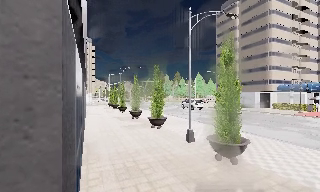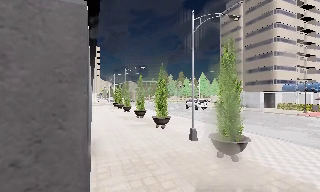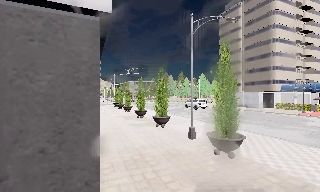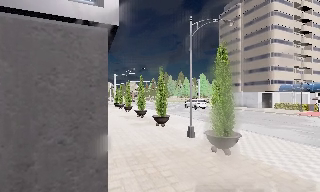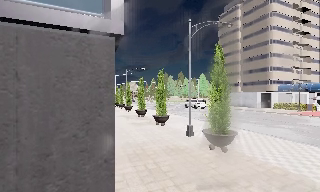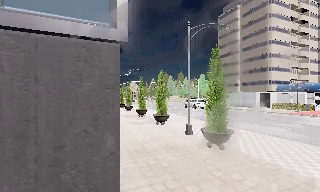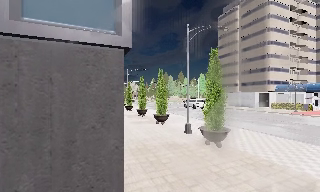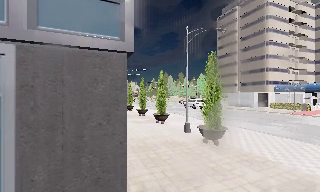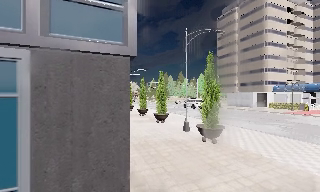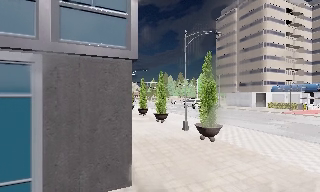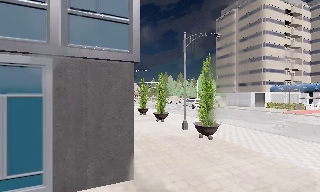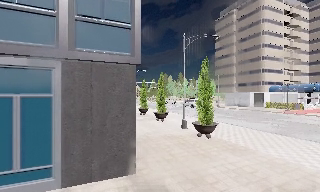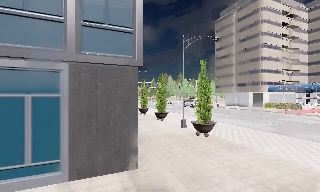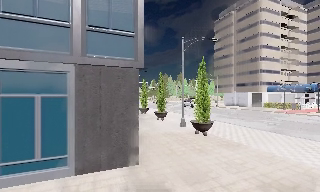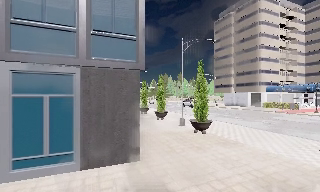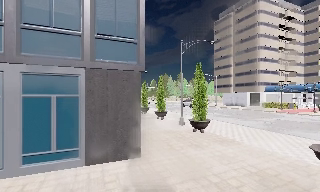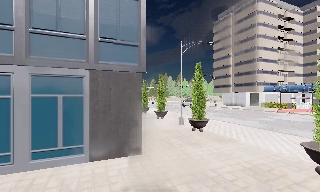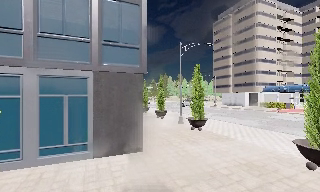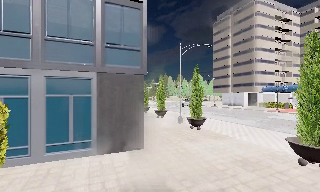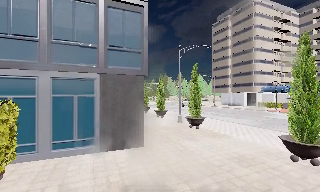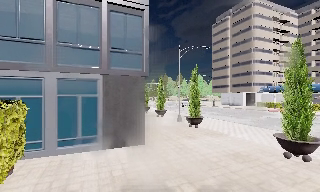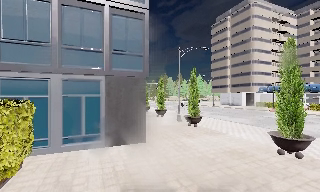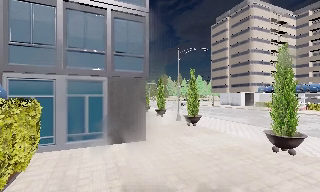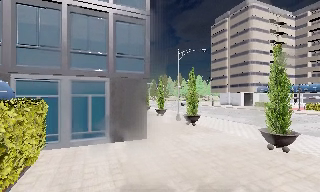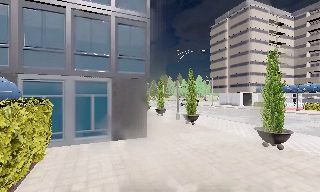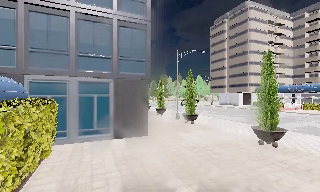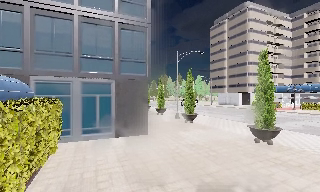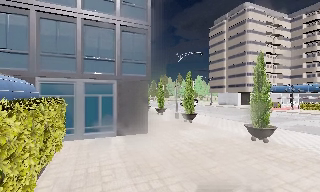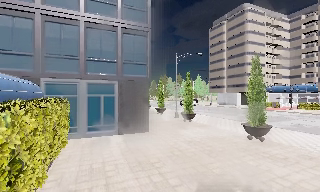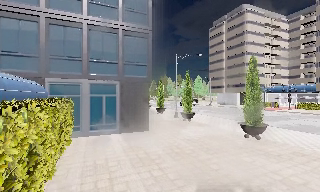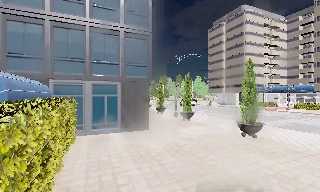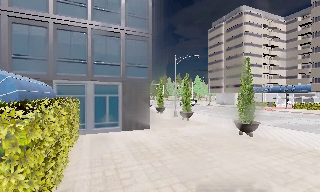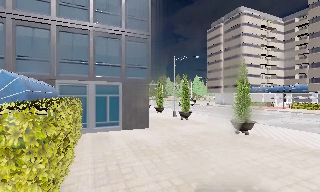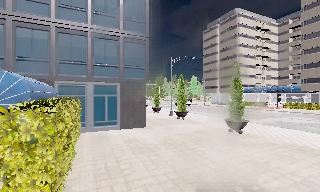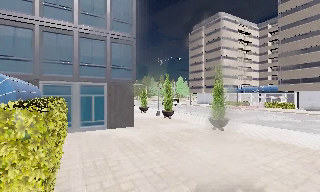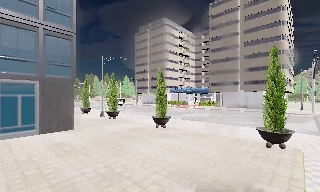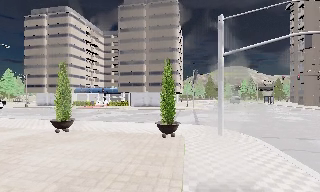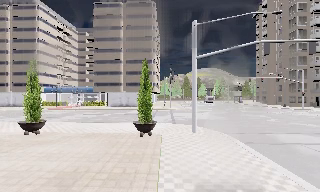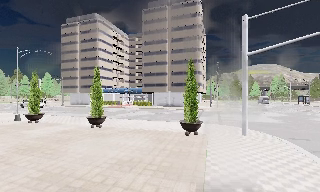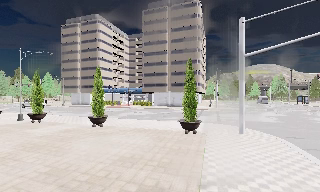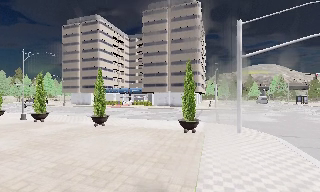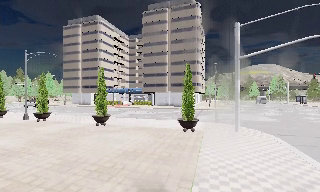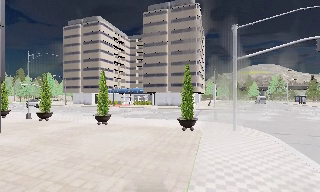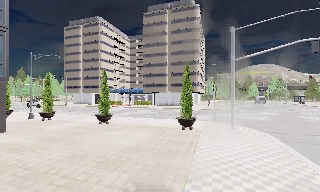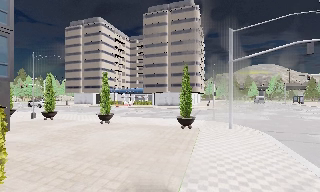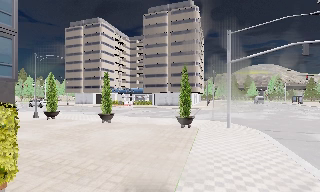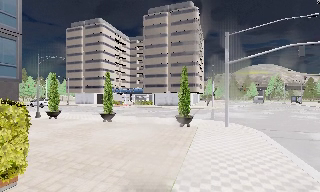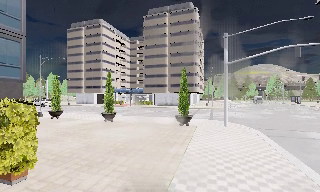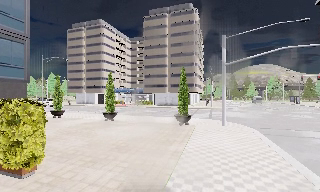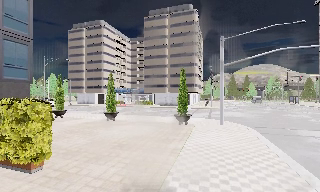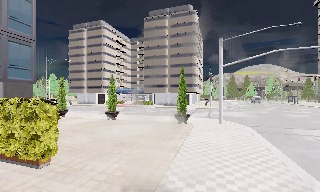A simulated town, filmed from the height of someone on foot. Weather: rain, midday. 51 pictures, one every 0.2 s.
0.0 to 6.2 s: The camera travels backward, about 10 m, so what stands in front gets smaller.
6.2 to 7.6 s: The camera pans to its right, which is clockwise from overhead, by about 50 degrees. It travels backward, about 2.5 m.
7.6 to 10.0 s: The camera travels backward, about 4 m, so what stands in front gets smaller.
The film runs backward here.
